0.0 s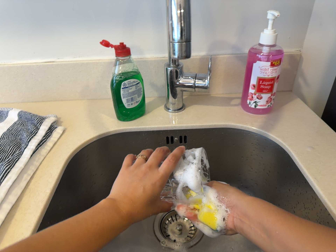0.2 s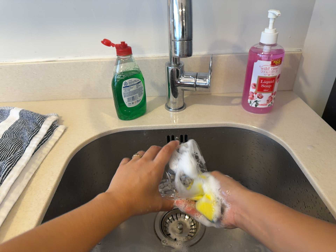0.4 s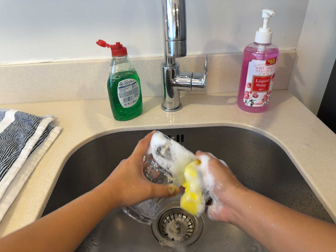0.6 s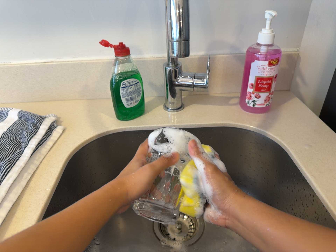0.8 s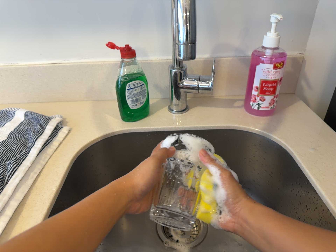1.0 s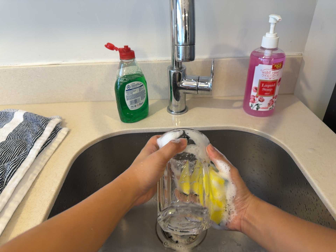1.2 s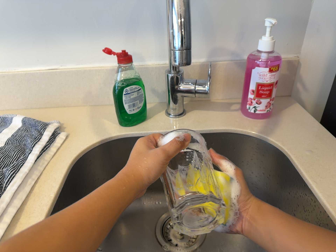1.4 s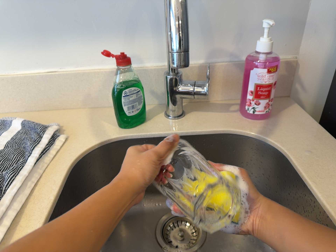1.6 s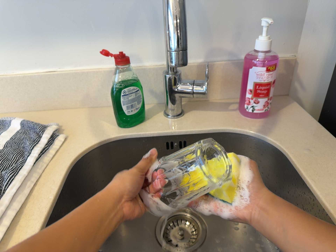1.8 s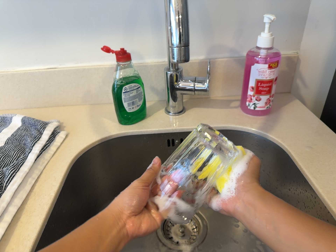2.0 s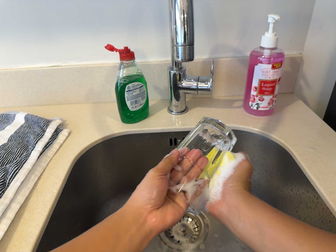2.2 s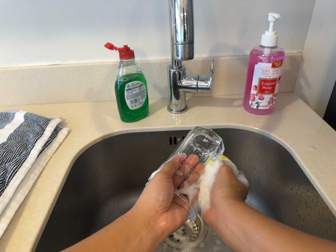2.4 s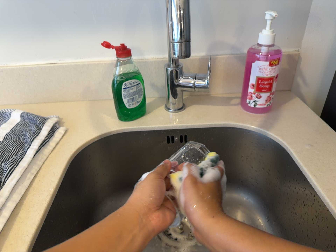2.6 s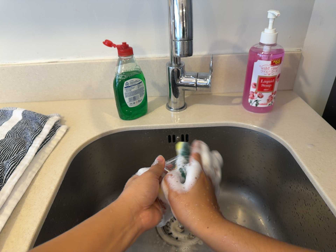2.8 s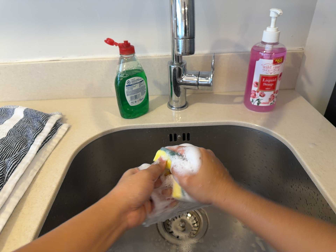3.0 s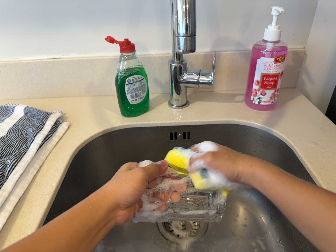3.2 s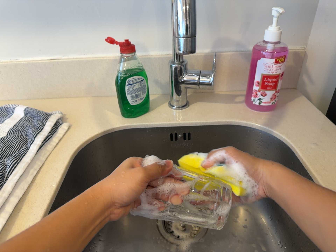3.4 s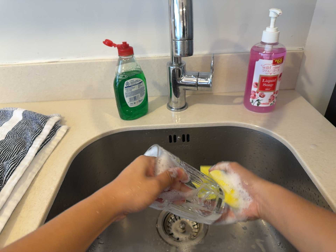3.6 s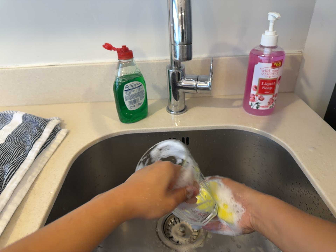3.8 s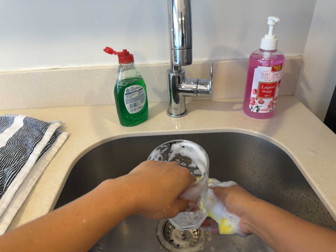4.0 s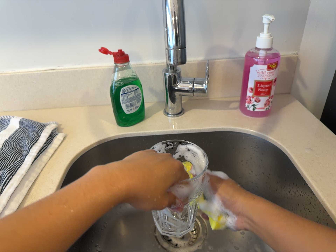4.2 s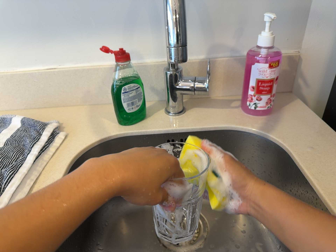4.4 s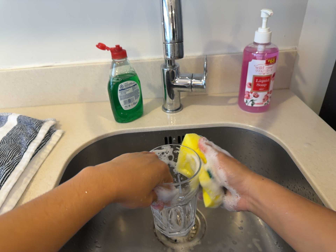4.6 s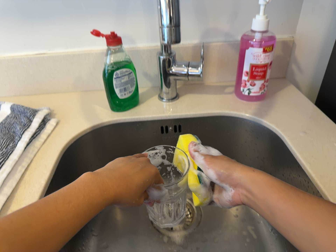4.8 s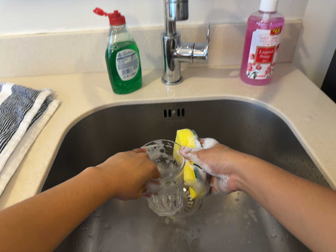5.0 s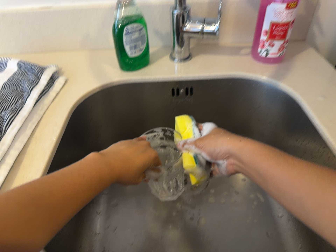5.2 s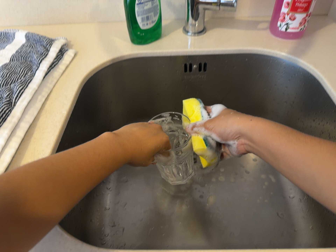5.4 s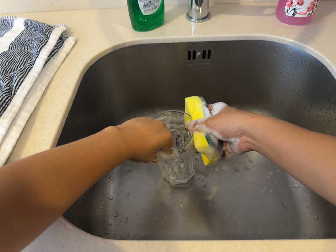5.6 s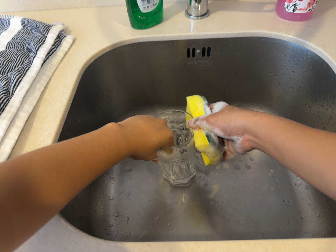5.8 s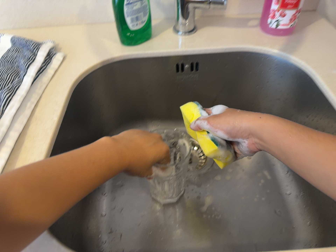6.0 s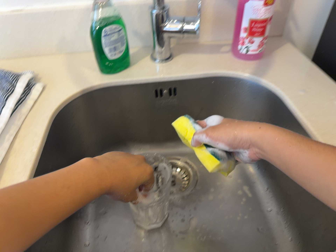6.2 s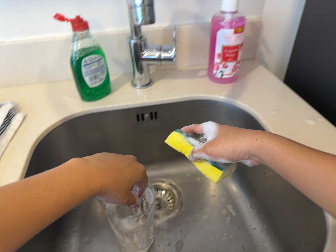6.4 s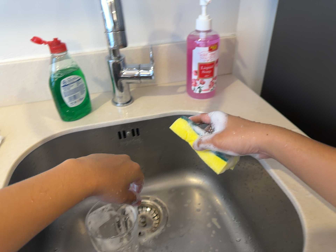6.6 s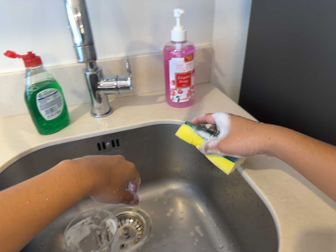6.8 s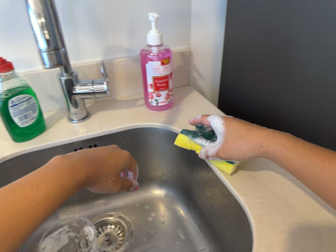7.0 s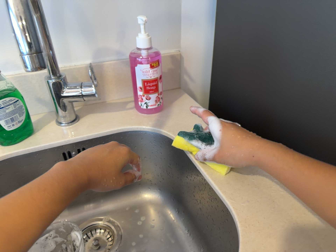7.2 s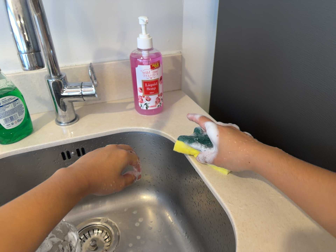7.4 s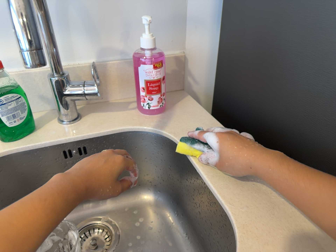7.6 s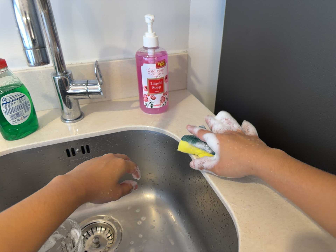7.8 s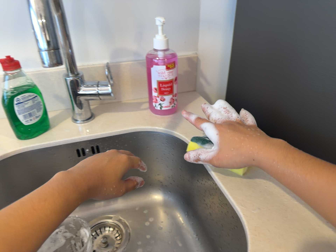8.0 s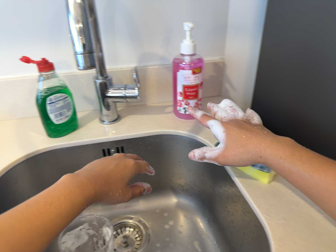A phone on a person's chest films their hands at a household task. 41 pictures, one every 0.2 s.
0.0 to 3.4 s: The camera shifts only a little, or ends up much as it began.
3.4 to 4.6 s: The camera shifts only a little, or ends up much as it began.
4.6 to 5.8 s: The camera's aim tips toward the bottom of its view by about 10 degrees, and the scene shifts upward.
5.8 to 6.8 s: The scene slides to the left, as the camera pans about 15 degrees to its right. It travels to its right, about 8 cm, so close, fixed things drift to the left. Its aim tips toward the top of its view by about 15 degrees, and the scene shifts downward. It rolls about its line of sight by about 10 degrees, and the scene rotates counterclockwise.
6.8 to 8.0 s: The camera shifts only a little, or ends up much as it began.
The film runs forward here.
